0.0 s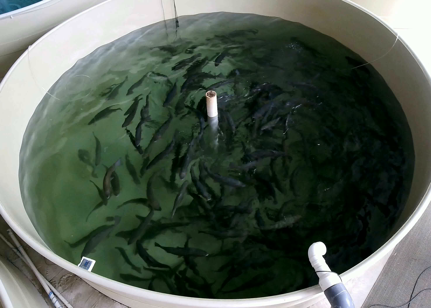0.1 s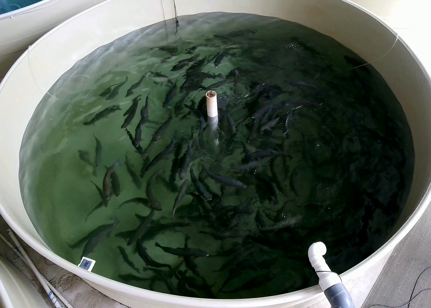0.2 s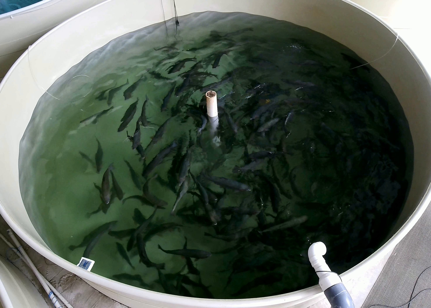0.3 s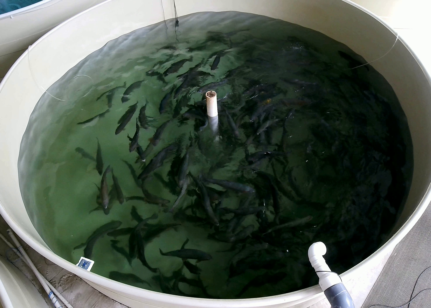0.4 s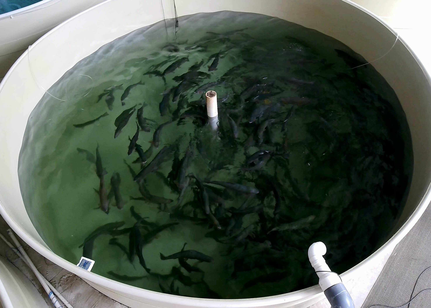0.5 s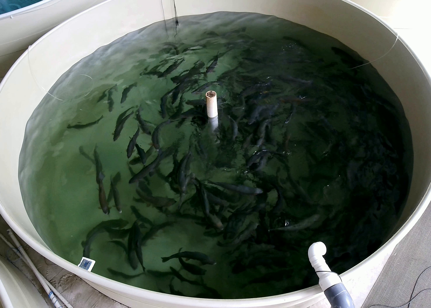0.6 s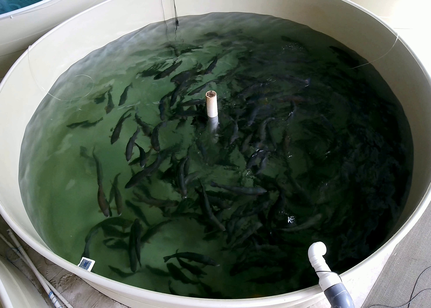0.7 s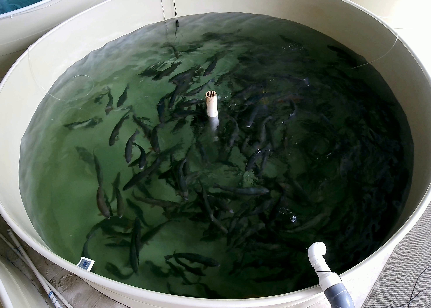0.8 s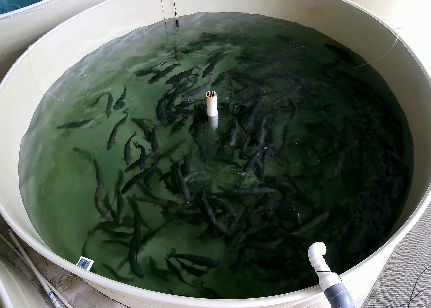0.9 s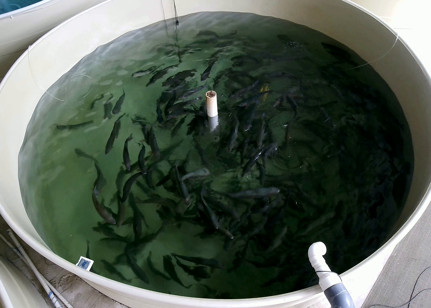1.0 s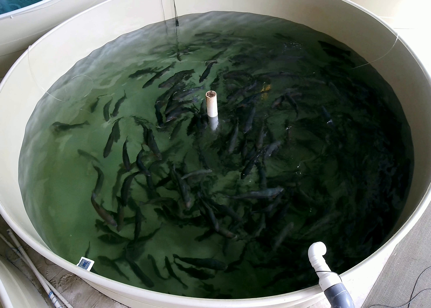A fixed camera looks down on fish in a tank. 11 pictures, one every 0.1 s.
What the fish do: Foraging.
